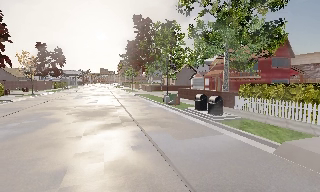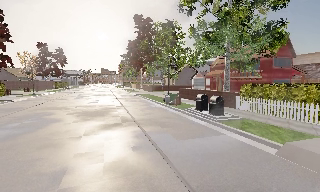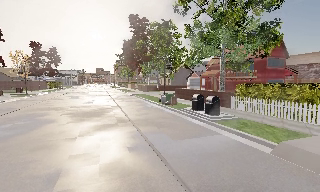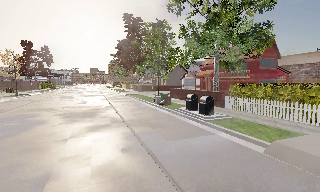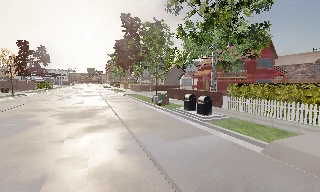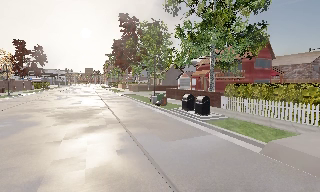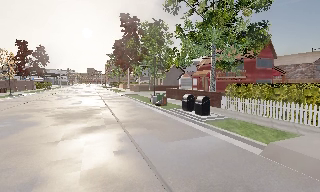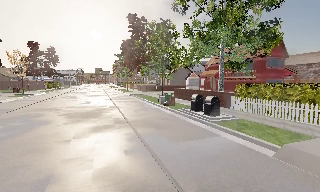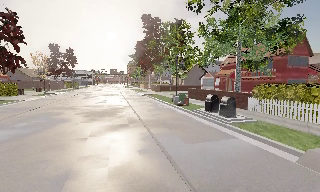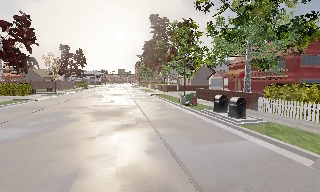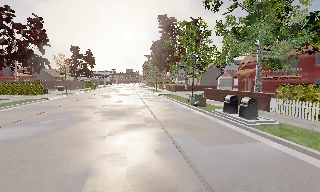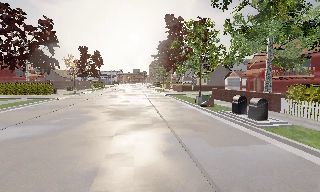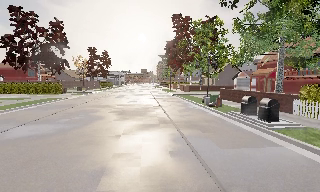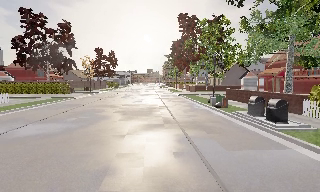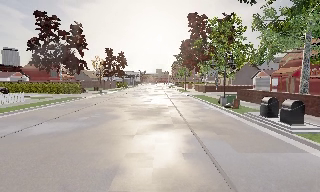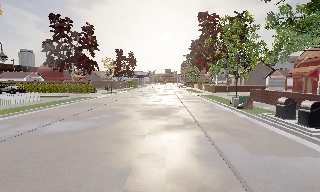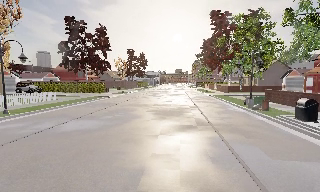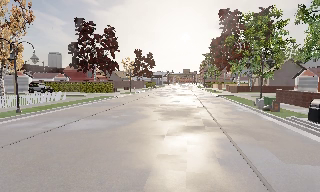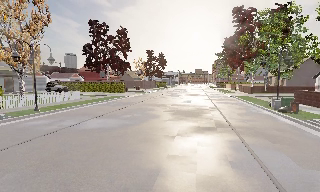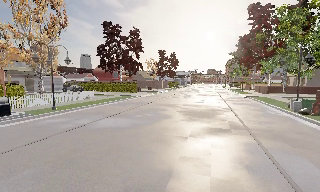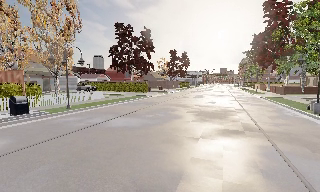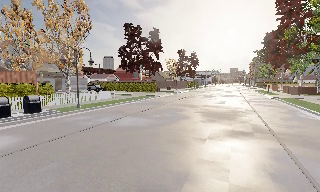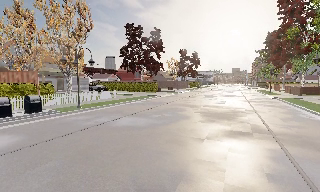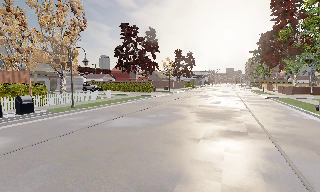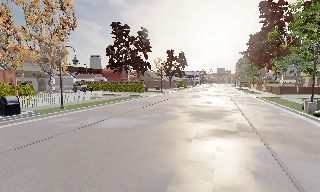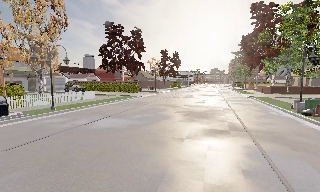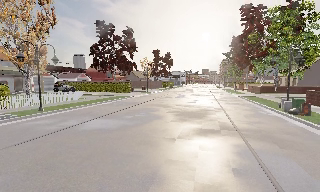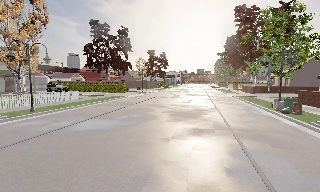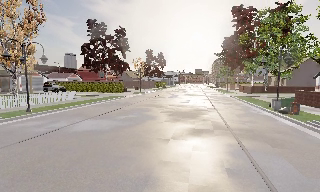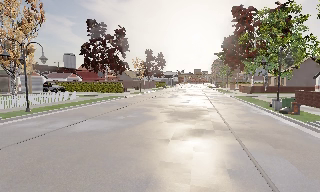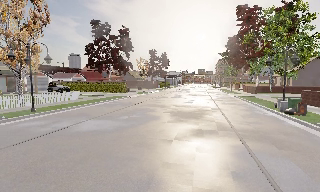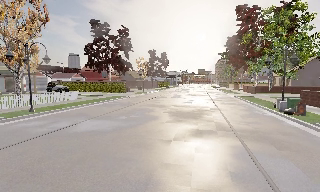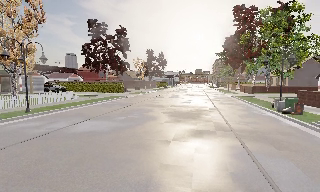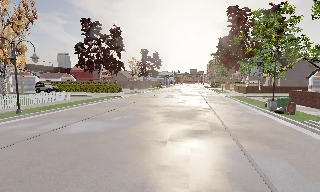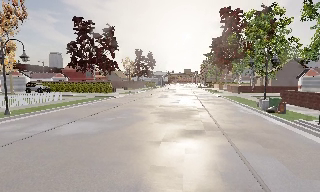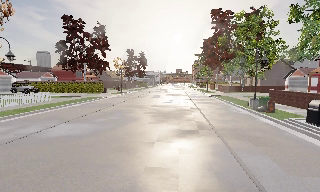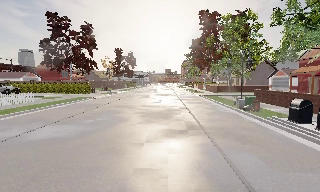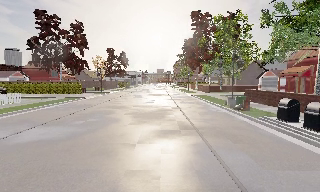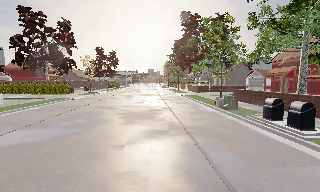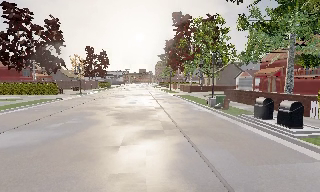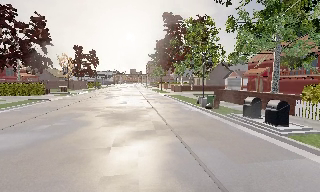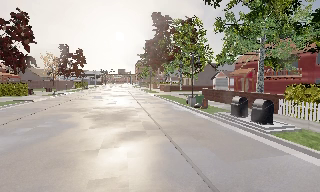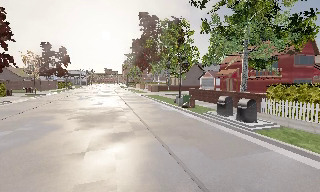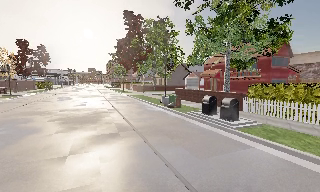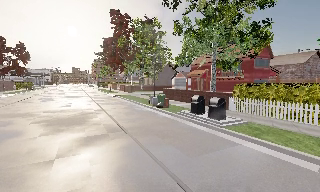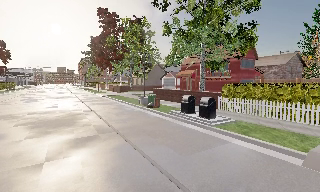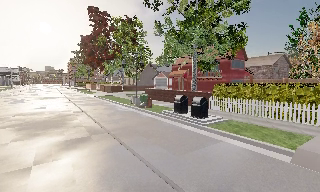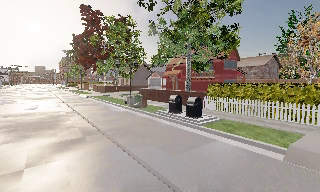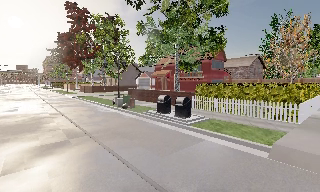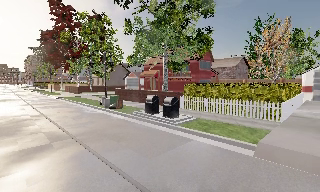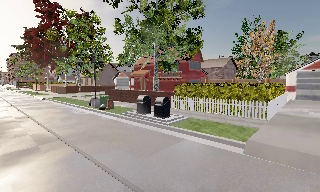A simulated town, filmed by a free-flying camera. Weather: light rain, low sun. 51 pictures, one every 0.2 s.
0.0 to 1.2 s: The camera shifts only a little, or ends up much as it began.
1.2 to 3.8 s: The scene slides to the right, as the camera pans about 40 degrees to its left.
3.8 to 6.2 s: The camera shifts only a little, or ends up much as it began.
6.2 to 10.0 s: The camera swings to its right by about 60 degrees, and the scene slides to the left. It travels forward and to its left, about 1 m.
The film runs forward here.
